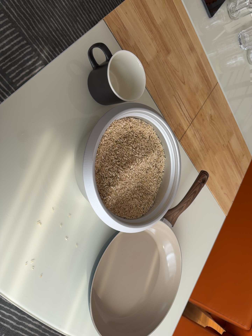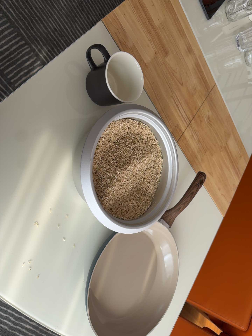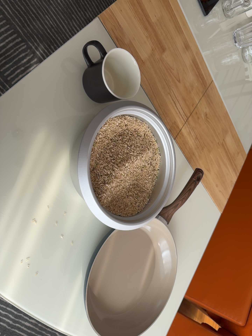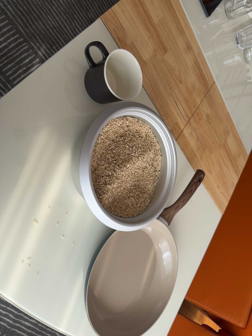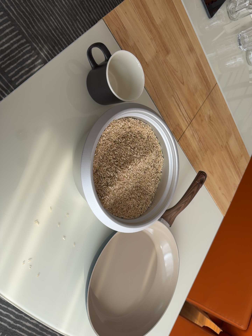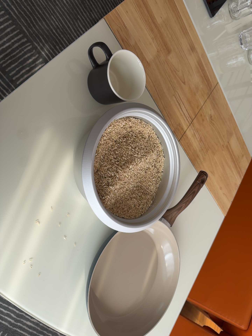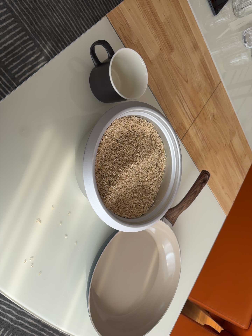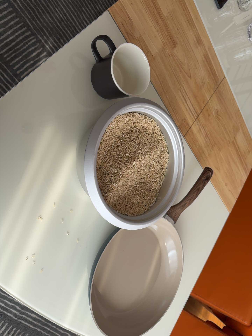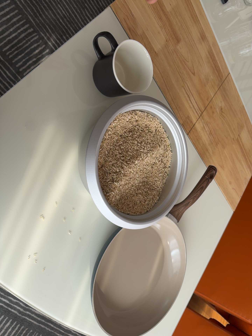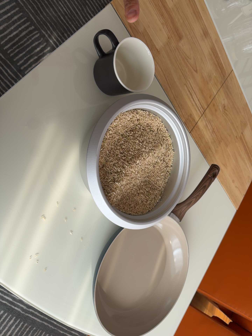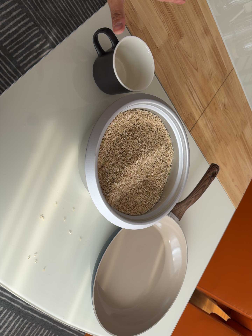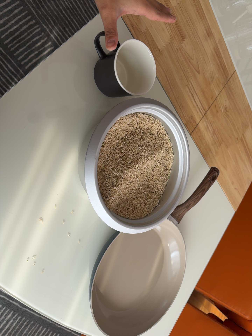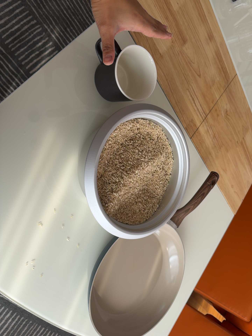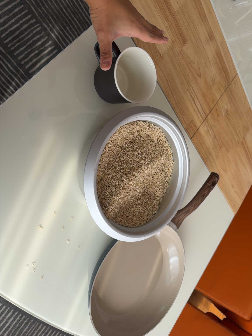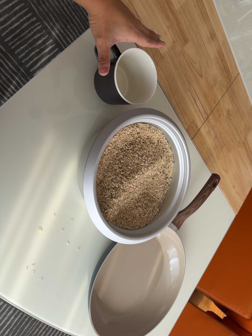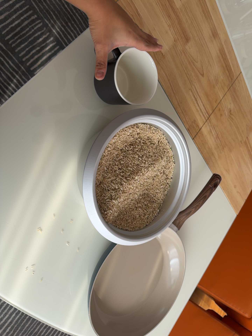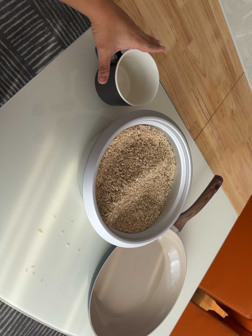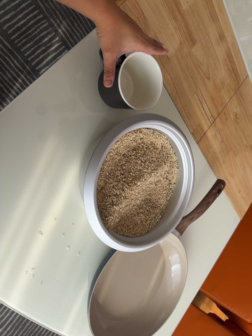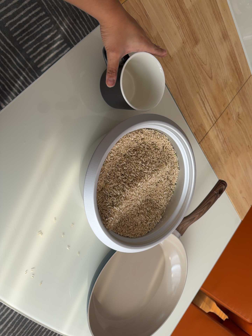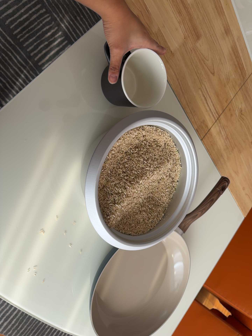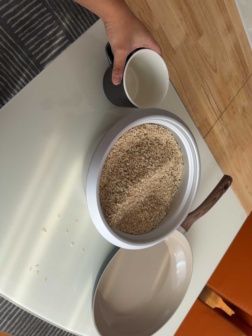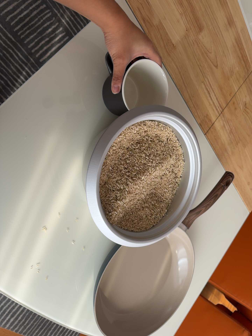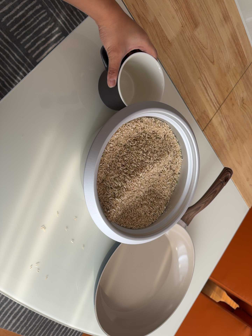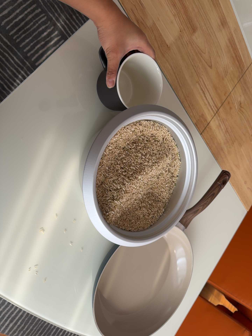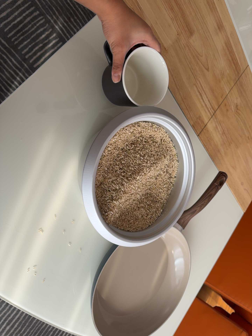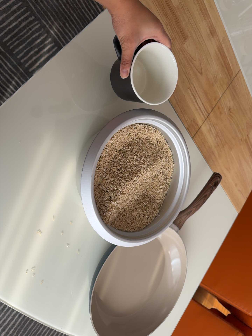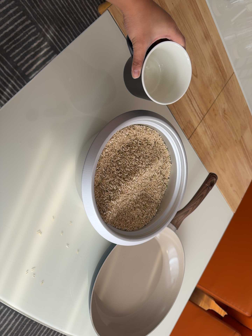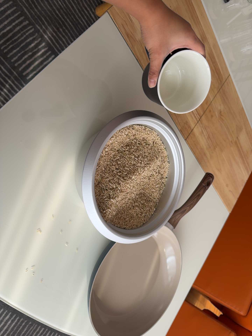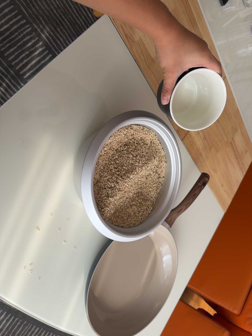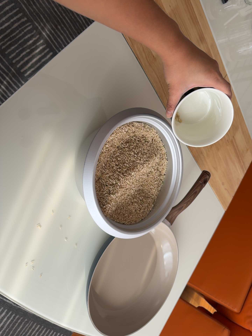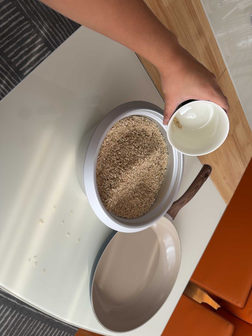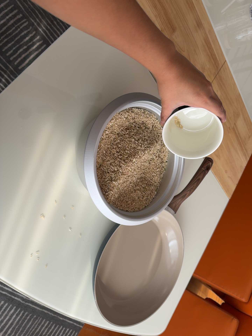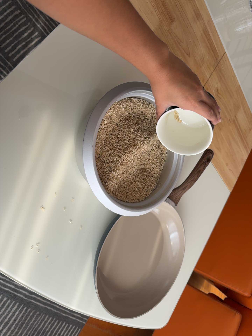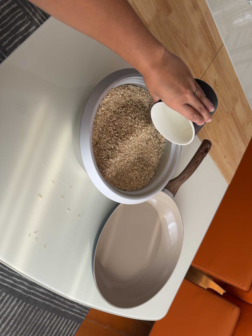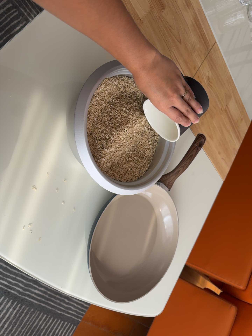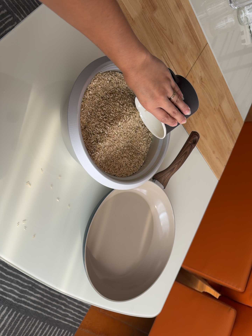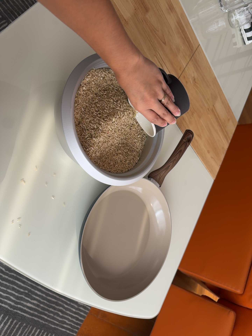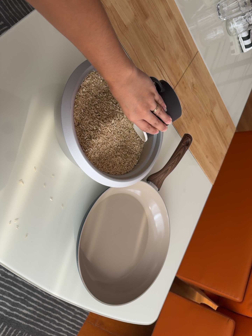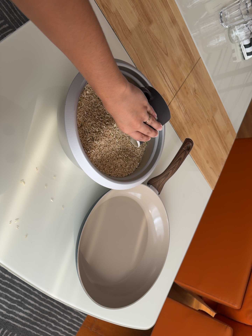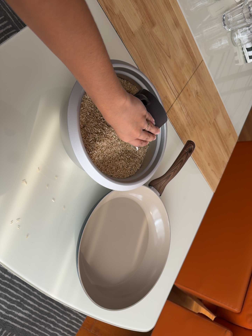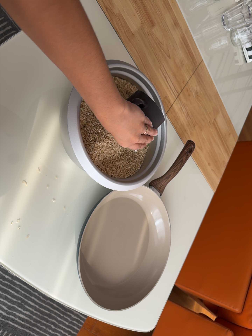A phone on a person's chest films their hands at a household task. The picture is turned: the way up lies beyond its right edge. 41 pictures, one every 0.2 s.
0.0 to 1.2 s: The camera keeps its place and its aim.
1.2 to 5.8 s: The camera travels toward the top of its view, about 5 cm.
5.8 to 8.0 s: The camera travels toward the bottom of its view, about 14 cm.
The film runs forward here.
